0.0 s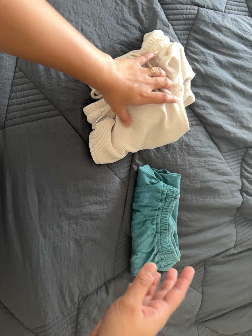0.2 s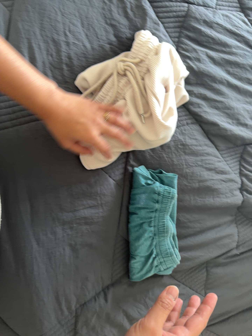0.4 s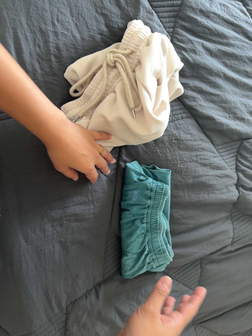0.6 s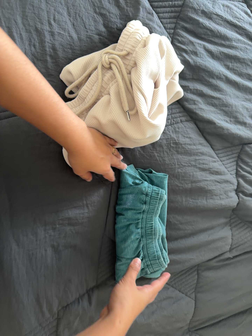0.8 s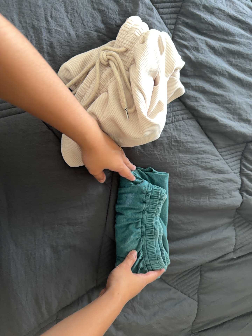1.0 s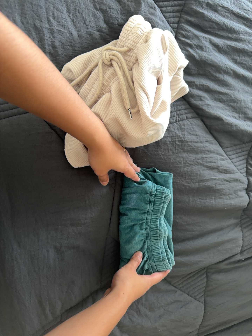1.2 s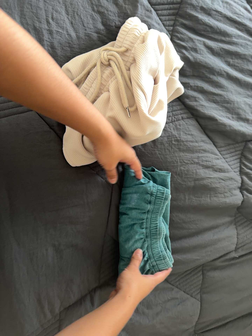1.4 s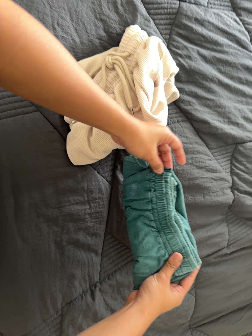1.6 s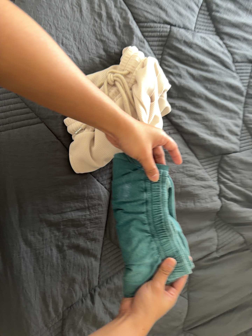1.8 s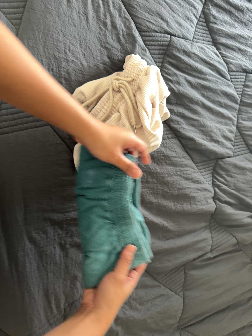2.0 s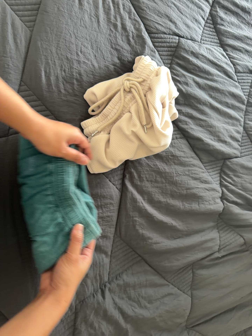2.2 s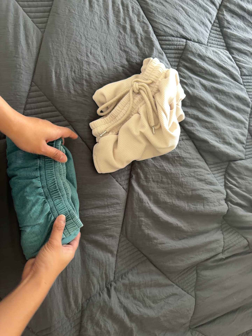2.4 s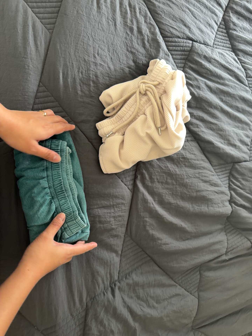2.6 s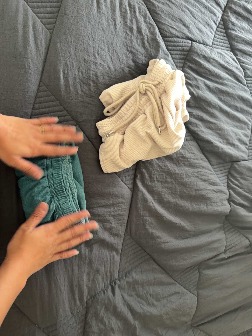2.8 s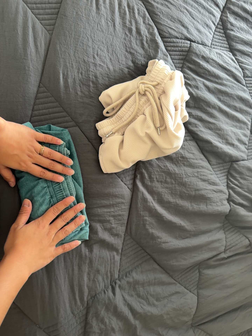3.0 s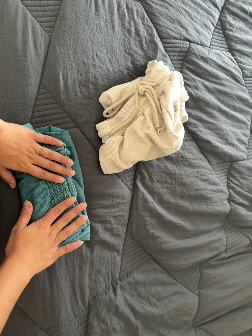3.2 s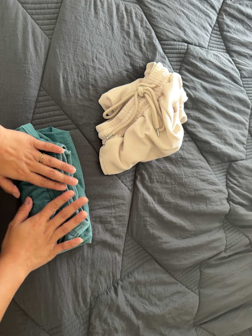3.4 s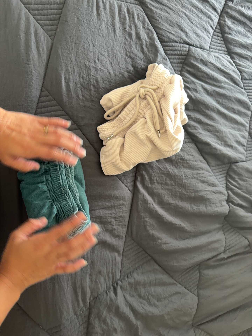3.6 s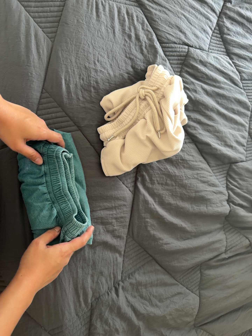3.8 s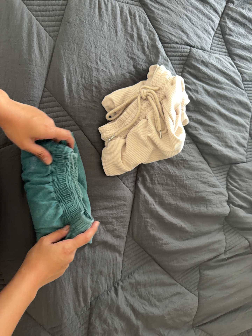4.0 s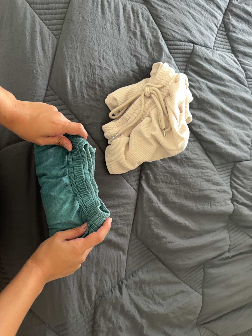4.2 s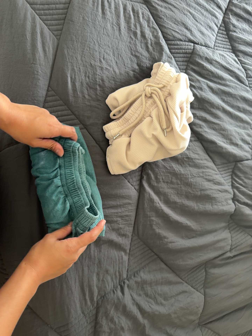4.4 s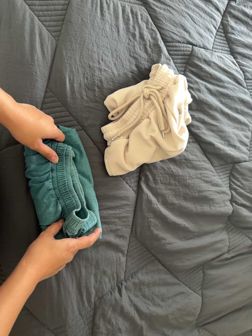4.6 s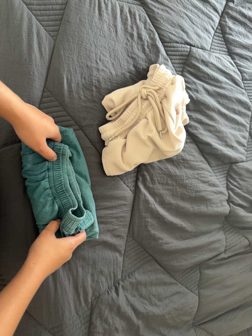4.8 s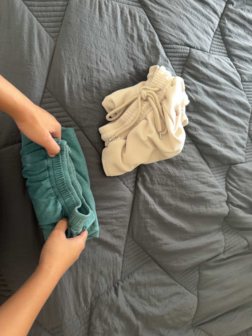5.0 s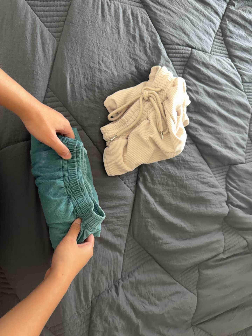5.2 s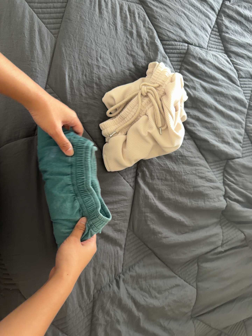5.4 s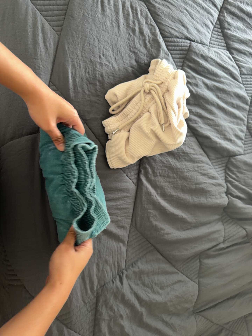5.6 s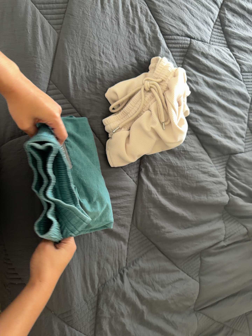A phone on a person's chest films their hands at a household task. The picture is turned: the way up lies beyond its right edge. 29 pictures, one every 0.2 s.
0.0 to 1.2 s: The camera travels to its right, about 6 cm.
1.2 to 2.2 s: The camera travels to its left and backward, about 14 cm.
2.2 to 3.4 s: The camera shifts only a little, or ends up much as it began.
3.4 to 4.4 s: The camera keeps its place and its aim.
4.4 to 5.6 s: The camera shifts only a little, or ends up much as it began.
The film runs backward here.
